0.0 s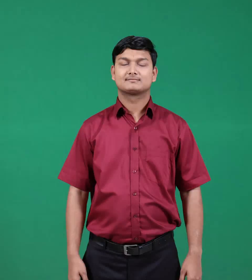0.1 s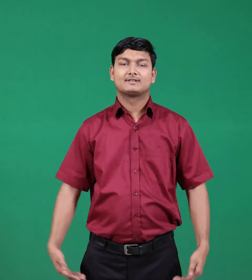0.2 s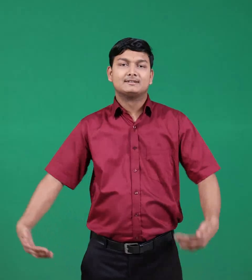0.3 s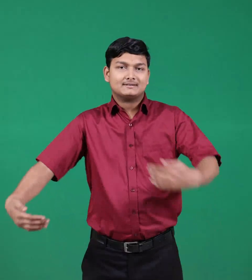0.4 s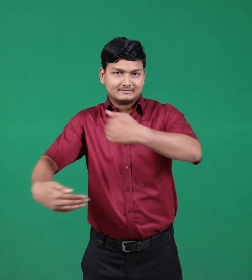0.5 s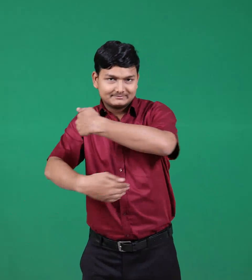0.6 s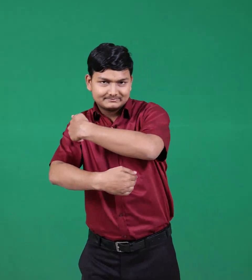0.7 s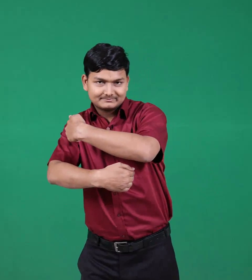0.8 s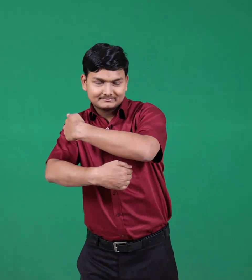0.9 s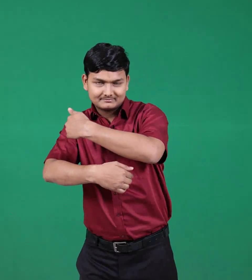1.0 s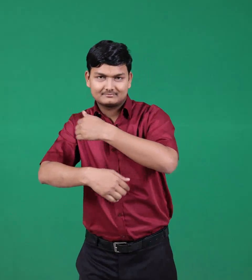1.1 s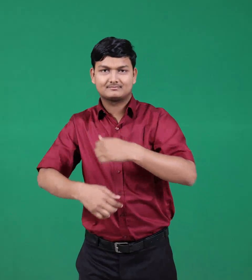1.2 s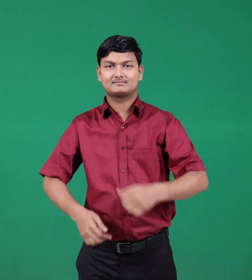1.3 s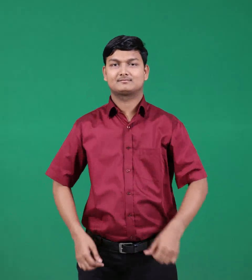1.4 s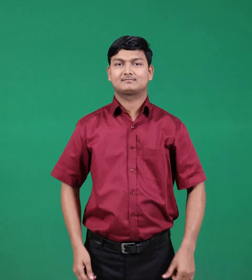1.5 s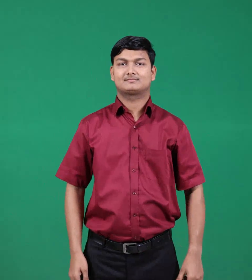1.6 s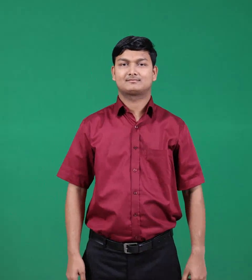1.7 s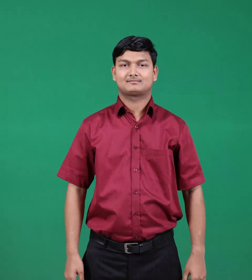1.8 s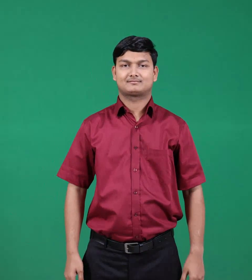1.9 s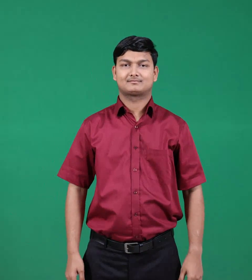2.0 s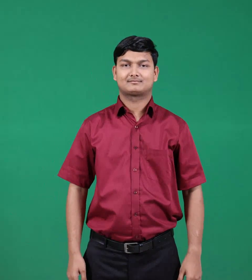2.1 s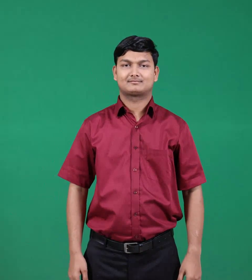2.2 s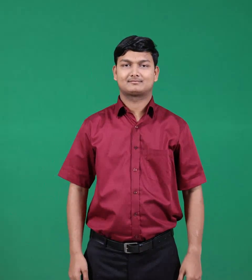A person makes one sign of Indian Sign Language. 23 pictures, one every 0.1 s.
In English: hug
